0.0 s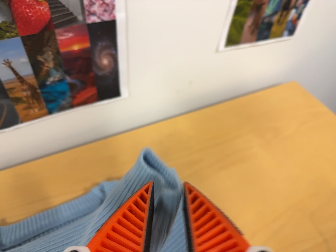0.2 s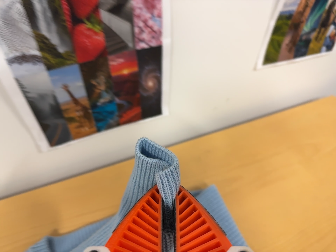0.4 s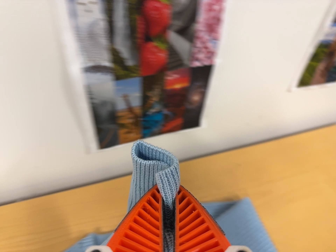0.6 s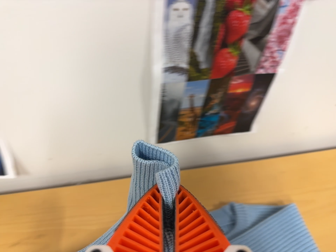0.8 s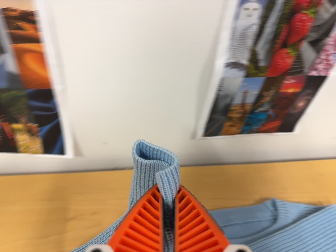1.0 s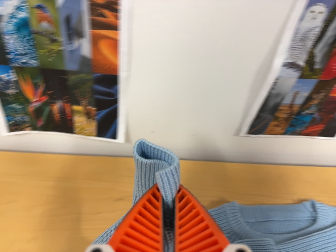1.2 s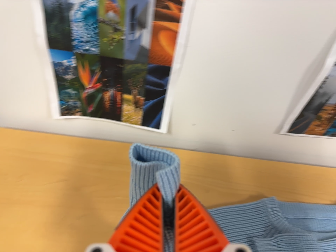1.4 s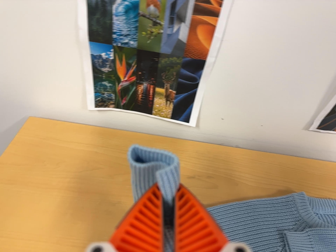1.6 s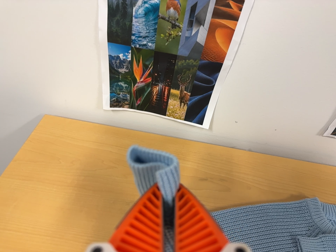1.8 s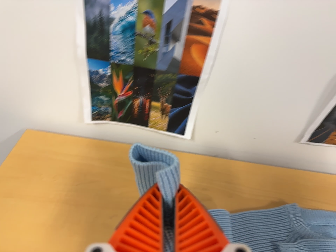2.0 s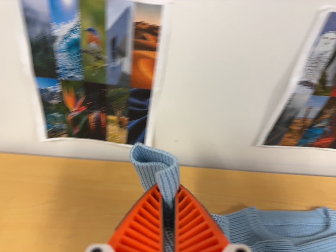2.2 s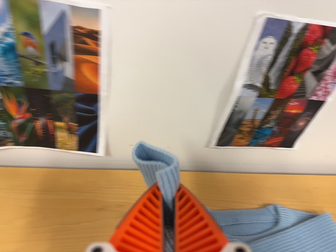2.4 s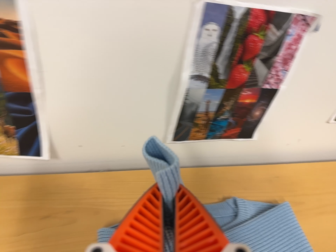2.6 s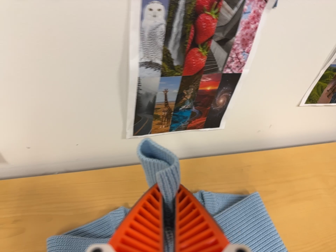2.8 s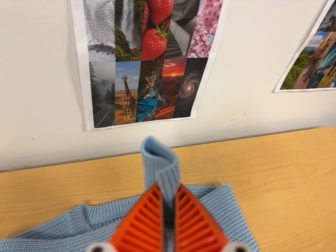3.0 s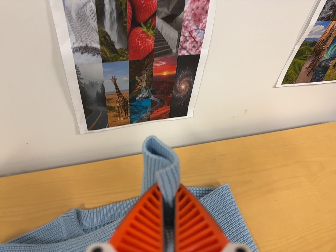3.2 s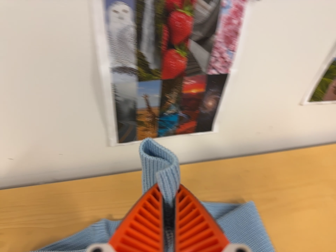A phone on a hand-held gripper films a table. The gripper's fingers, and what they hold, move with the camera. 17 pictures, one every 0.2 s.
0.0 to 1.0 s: The camera swings to its left by about 15 degrees, and the scene slides to the right. It travels to its left, about 30 cm, so close, fixed things drift to the right. It rolls about its line of sight by about 20 degrees, and the scene rotates clockwise.
1.0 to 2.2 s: The camera shifts only a little, or ends up much as it began.
2.2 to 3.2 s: The camera travels to its right and forward, about 20 cm, so close, fixed things drift to the left.
The film runs backward here.
